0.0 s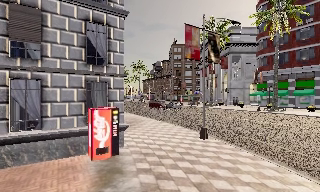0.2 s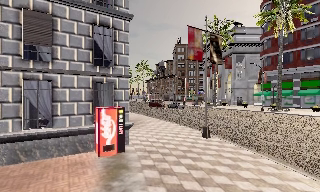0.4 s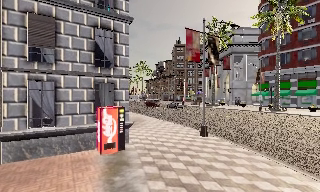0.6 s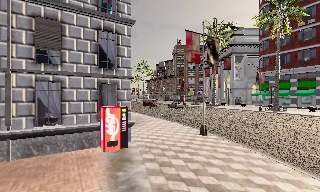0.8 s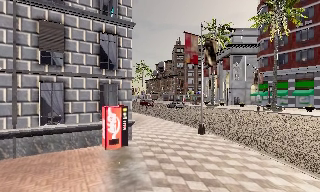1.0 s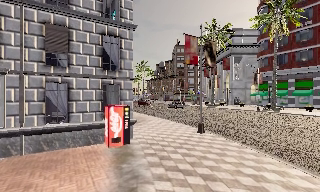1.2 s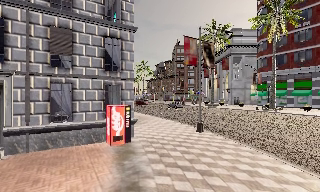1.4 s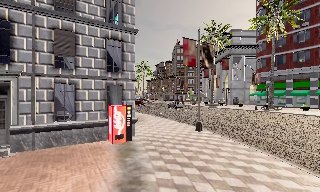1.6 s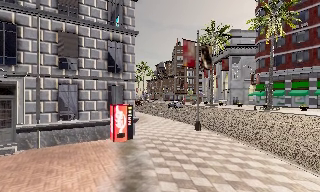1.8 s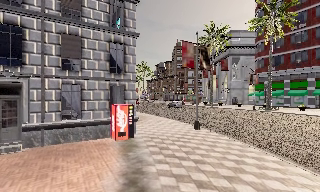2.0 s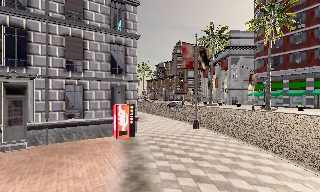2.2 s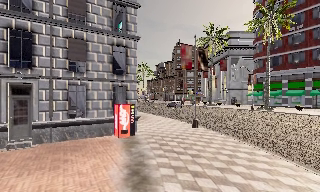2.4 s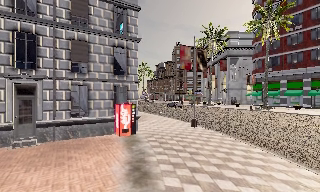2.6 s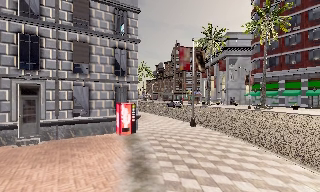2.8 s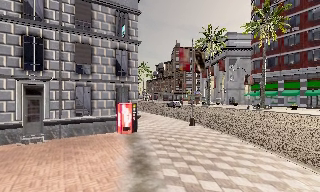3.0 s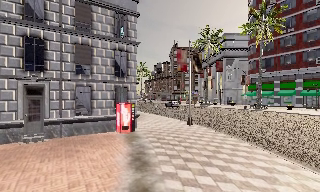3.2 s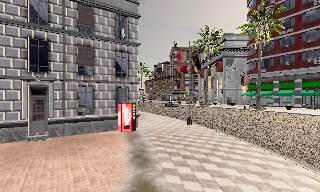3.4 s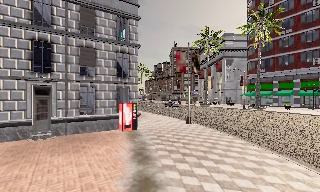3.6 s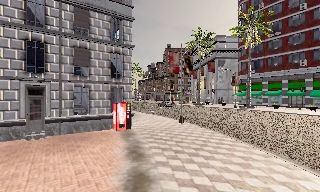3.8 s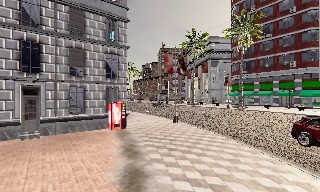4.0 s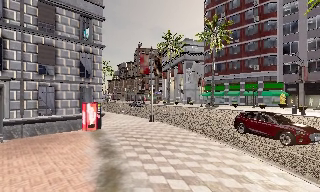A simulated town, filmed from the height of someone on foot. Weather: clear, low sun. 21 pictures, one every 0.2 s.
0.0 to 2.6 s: The camera travels backward, about 4 m, so what stands in front gets smaller.
2.6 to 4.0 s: The camera pans to its right, which is clockwise from overhead, by about 15 degrees. It travels backward, about 2 m, so what stands in front gets smaller.
The film runs backward here.
